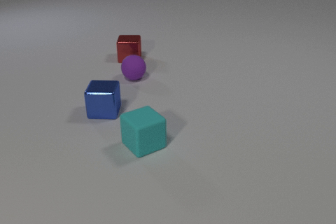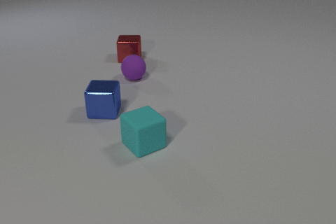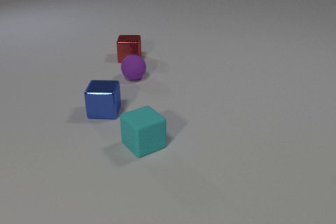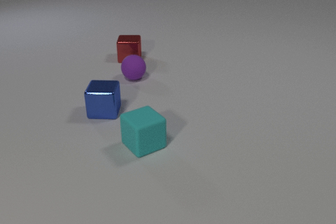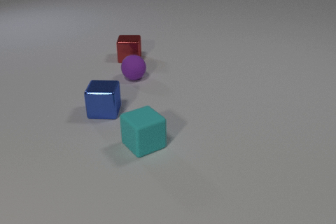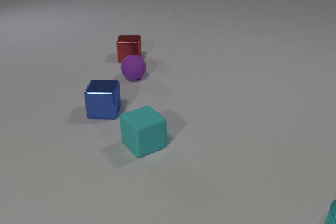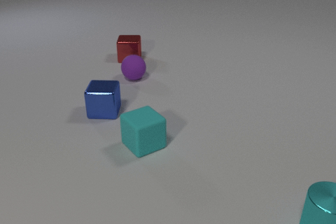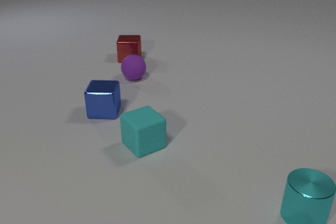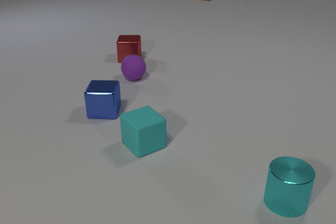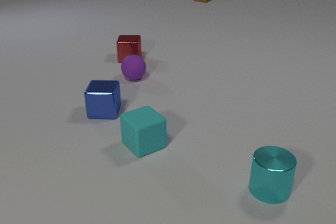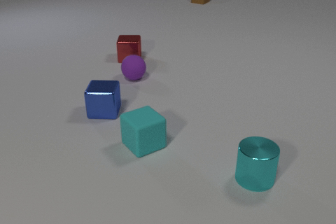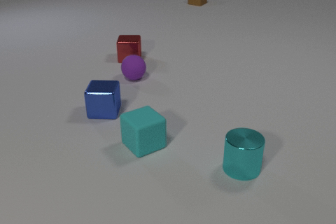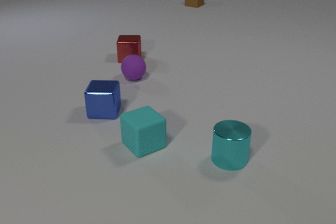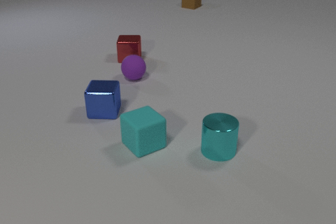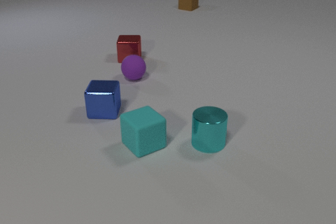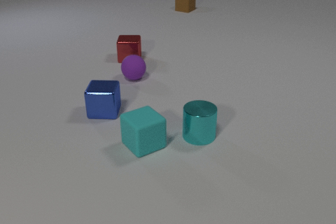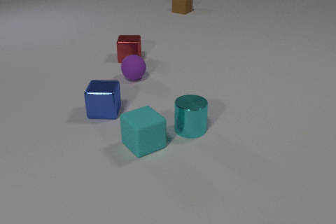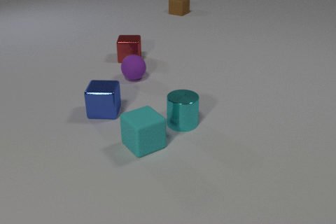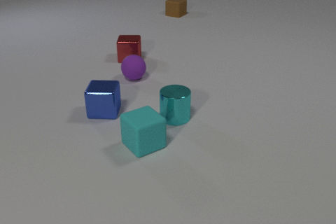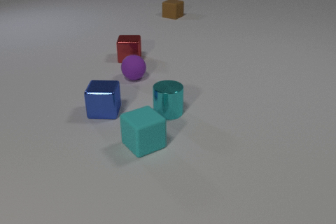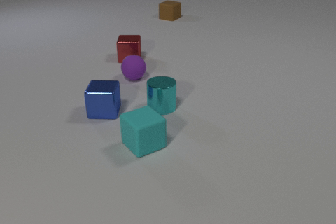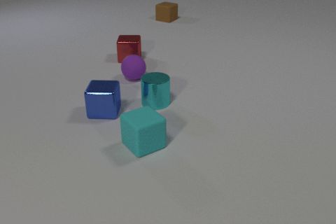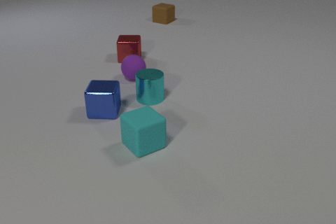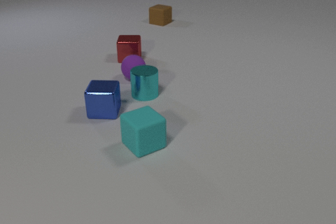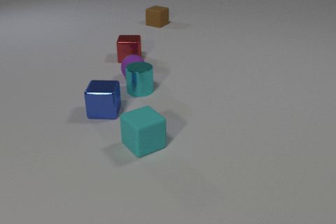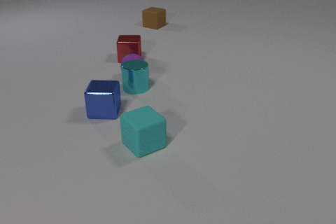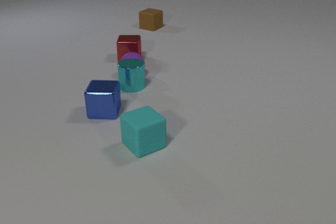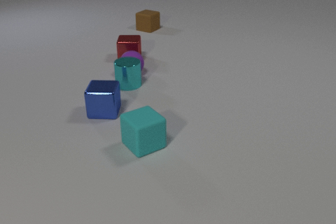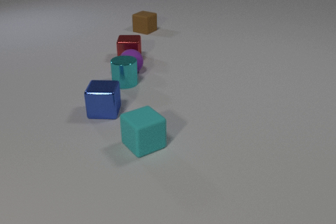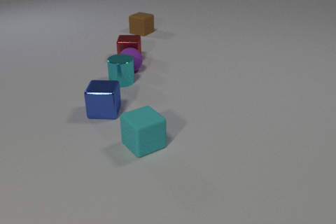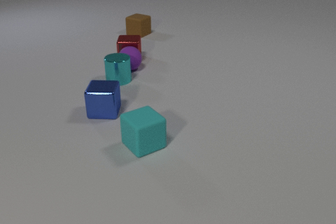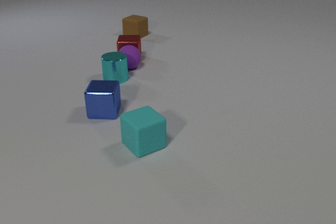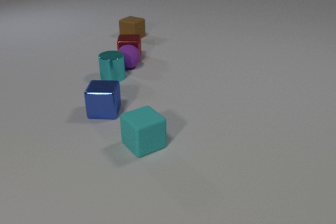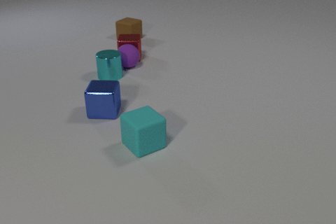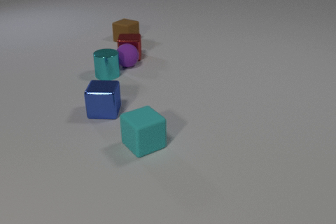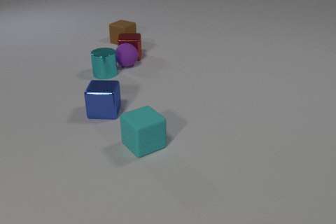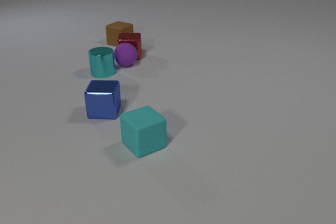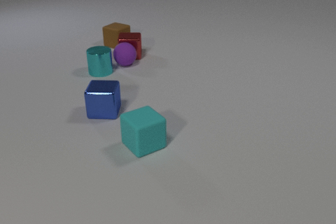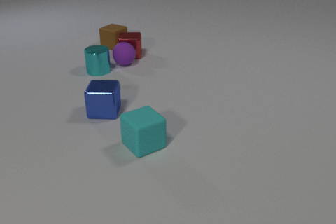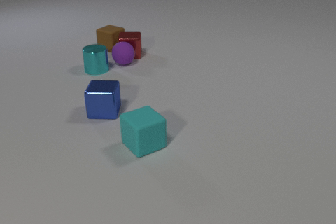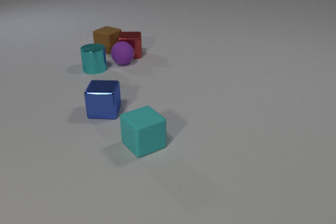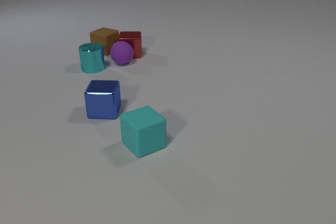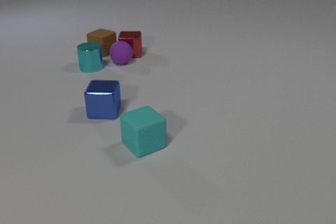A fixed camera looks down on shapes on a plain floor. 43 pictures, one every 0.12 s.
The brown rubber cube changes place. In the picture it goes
toward the camera.
0.00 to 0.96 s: The cyan metal cylinder comes in at the right edge, slides to the left and away from the camera. The brown rubber cube comes in at the top edge, slides toward the camera and to the left.
0.96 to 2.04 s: The cyan metal cylinder slides away from the camera and to the left. The brown rubber cube slides toward the camera and to the left.
2.04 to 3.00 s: The cyan metal cylinder slides away from the camera and to the left. The brown rubber cube slides toward the camera and to the left. The cyan metal cylinder and the purple rubber sphere collide.
3.00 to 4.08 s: The cyan metal cylinder slides away from the camera and to the left. The purple rubber sphere rolls away from the camera. The brown rubber cube slides toward the camera and to the left. The purple rubber sphere and the red metal cube collide.
4.08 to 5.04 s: The cyan metal cylinder slides away from the camera and to the left. The purple rubber sphere rolls away from the camera and to the left. The red metal cube slides away from the camera. The brown rubber cube slides toward the camera and to the left.
Are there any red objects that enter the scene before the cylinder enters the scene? no.
What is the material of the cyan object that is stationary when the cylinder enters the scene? rubber.
How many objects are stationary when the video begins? 4.
